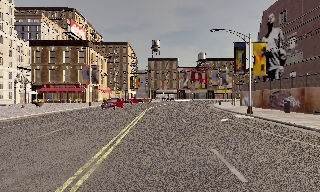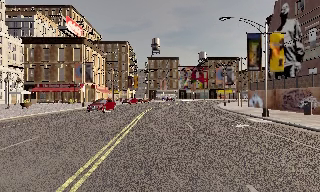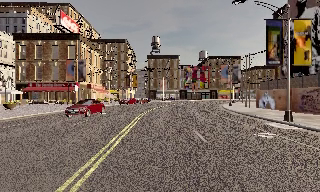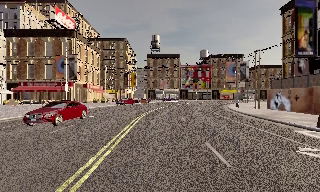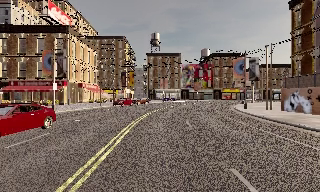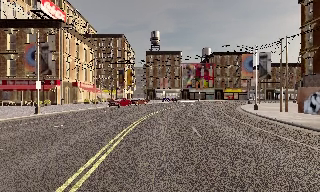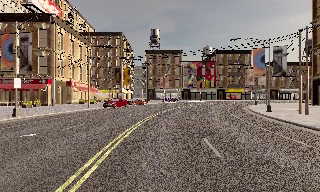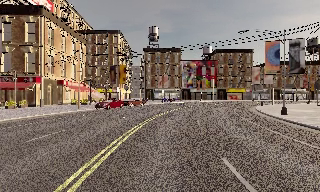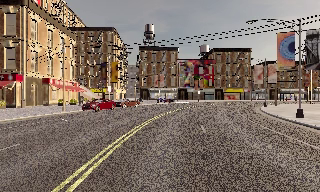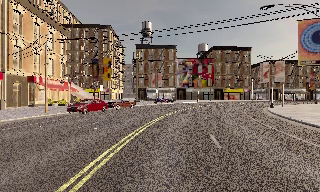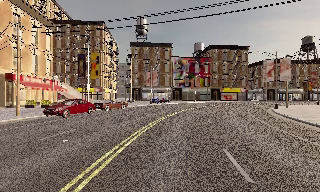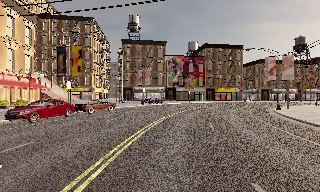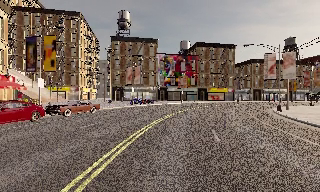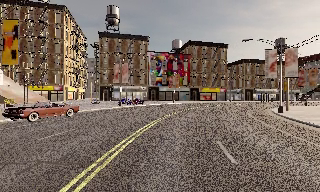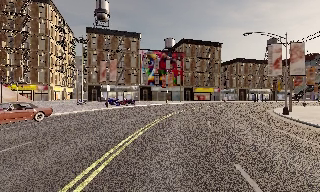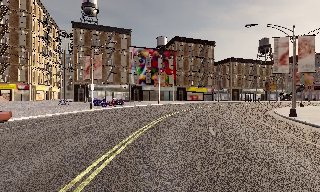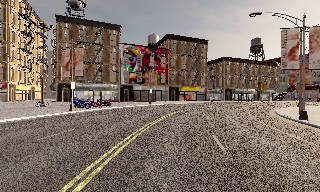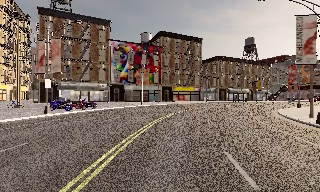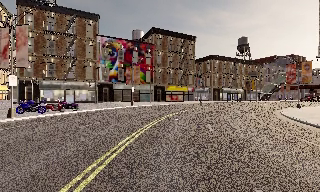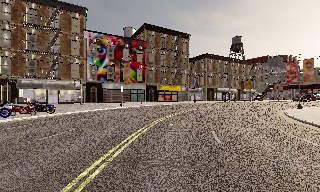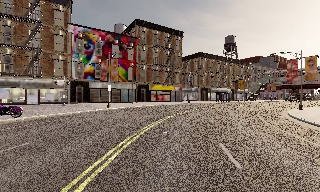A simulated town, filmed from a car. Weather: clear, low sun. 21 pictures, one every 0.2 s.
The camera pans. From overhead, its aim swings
clockwise.
The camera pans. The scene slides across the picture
to the left.
0.0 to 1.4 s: The camera travels forward, about 15 m, so what stands in front looms larger.
1.4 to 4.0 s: The camera pans to its right, which is clockwise from overhead, by about 30 degrees. It travels forward, about 30 m.
The film runs forward here.
